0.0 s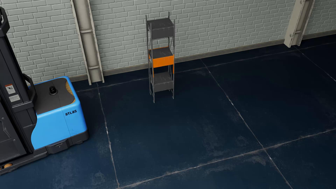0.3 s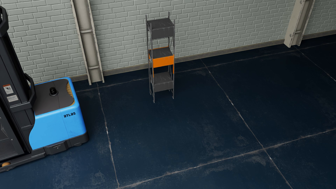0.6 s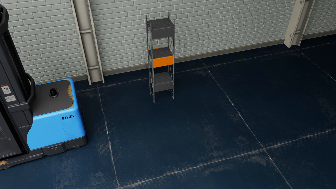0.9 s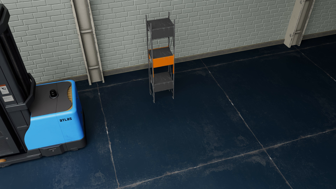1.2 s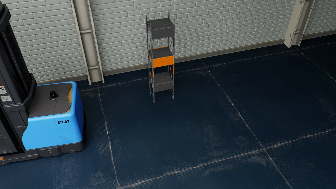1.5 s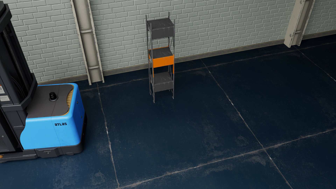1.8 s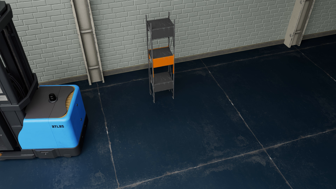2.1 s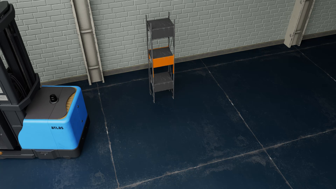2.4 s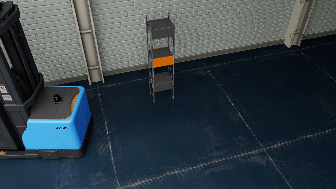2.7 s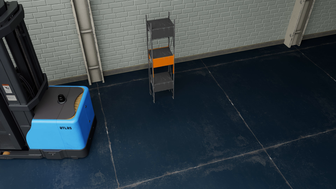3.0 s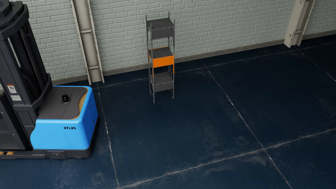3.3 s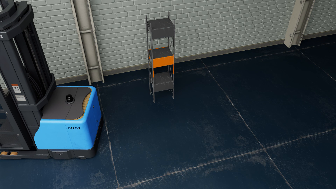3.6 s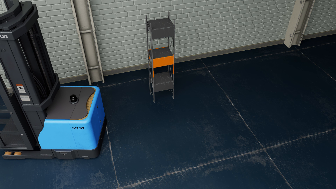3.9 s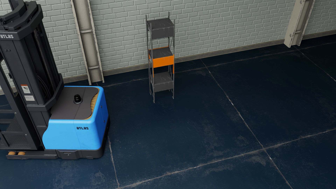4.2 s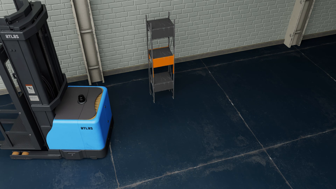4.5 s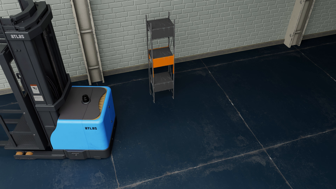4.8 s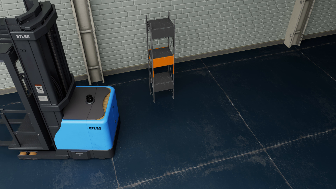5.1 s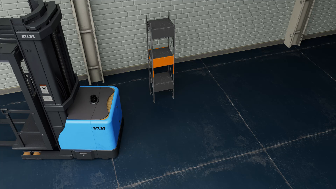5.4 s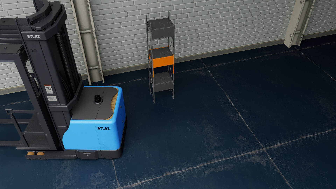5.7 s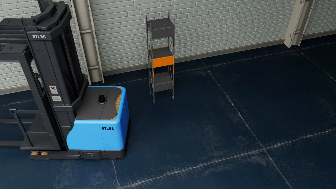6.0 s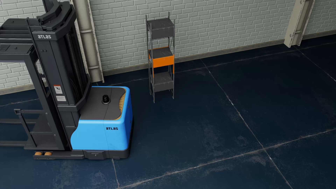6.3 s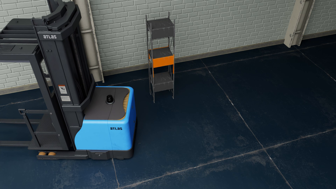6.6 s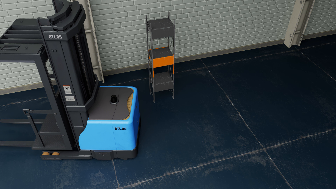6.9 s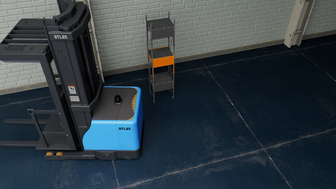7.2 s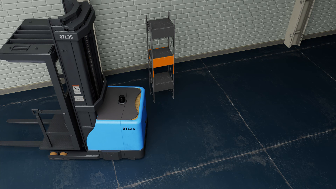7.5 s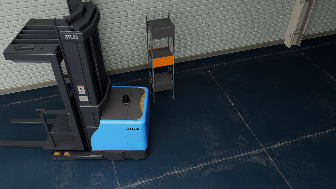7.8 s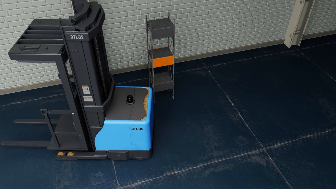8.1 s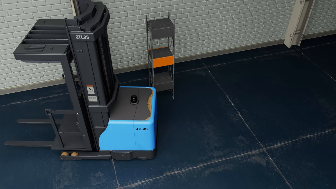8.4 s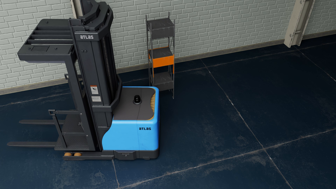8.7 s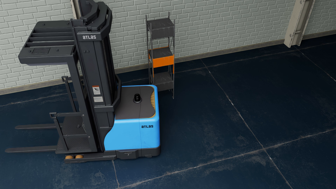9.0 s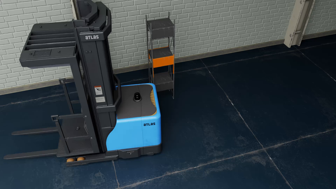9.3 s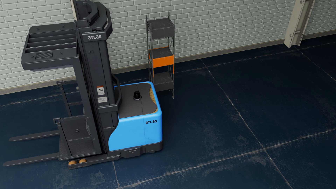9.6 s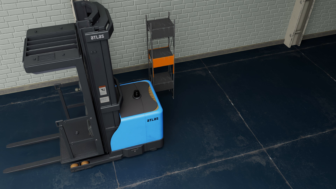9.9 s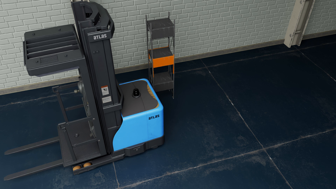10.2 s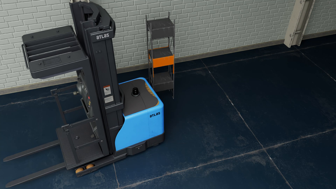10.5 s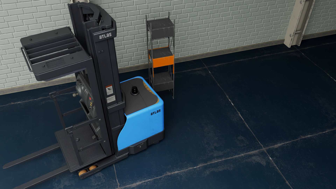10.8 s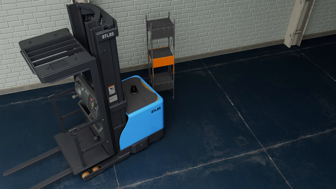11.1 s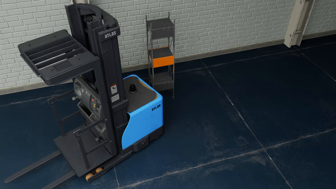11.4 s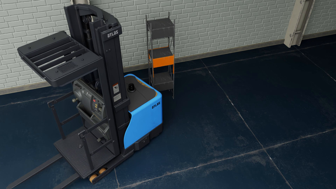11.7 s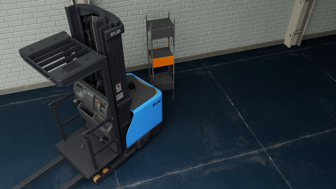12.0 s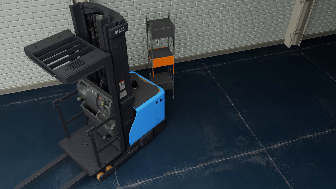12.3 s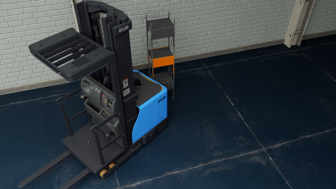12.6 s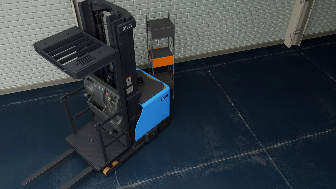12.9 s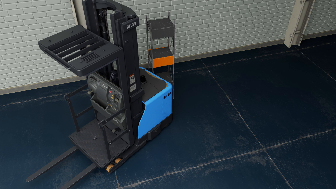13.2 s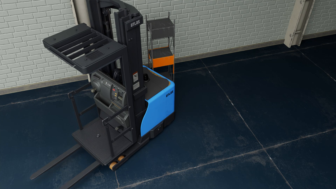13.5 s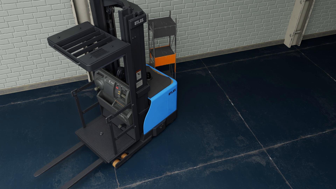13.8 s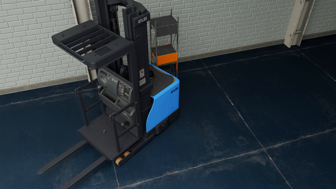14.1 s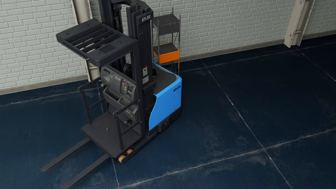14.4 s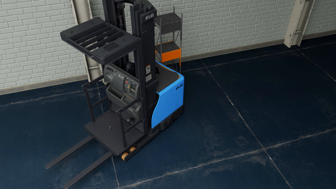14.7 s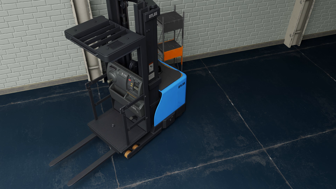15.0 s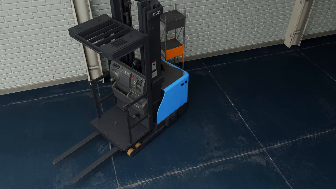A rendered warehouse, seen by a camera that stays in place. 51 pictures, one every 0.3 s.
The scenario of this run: A forklift runs into an object in its way.
